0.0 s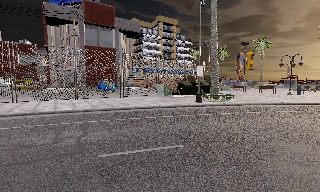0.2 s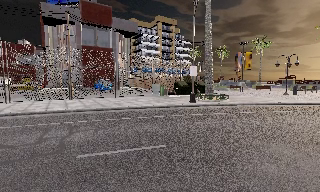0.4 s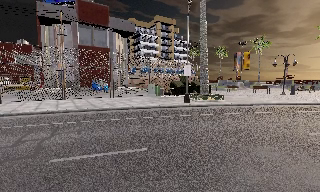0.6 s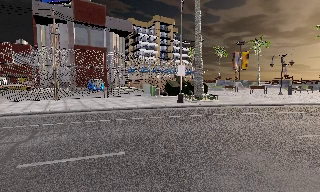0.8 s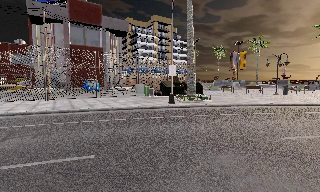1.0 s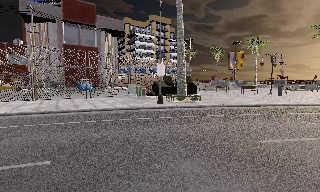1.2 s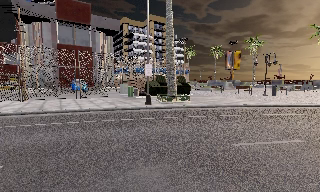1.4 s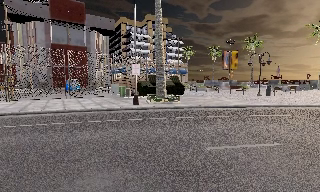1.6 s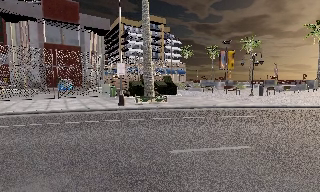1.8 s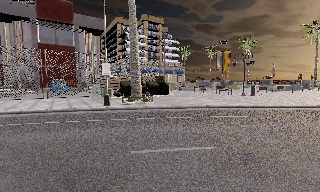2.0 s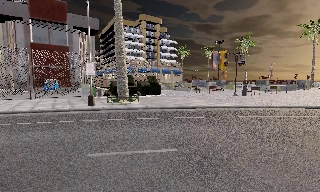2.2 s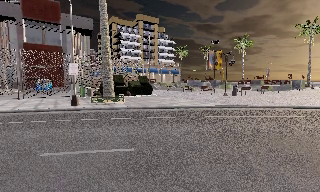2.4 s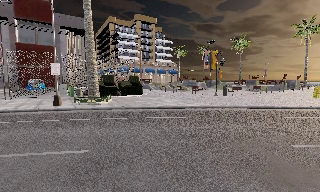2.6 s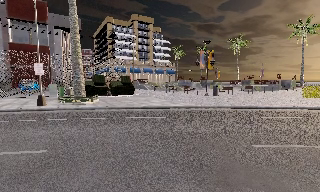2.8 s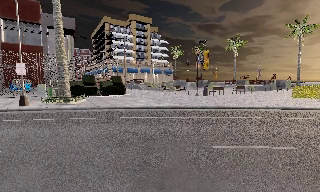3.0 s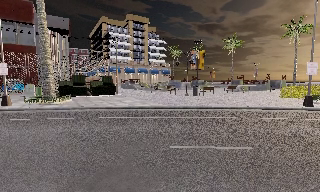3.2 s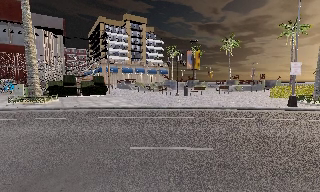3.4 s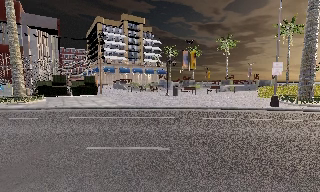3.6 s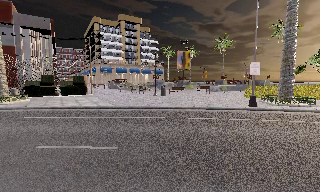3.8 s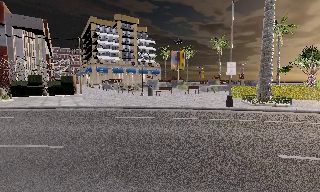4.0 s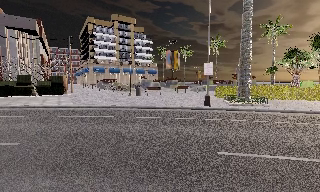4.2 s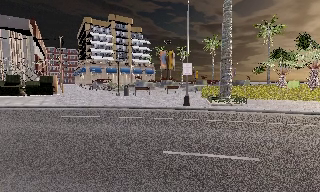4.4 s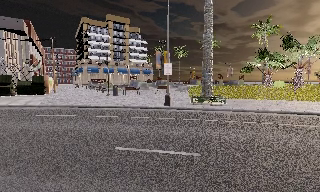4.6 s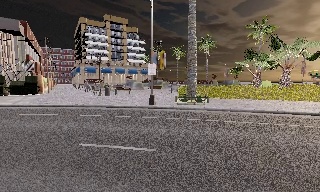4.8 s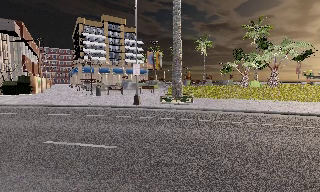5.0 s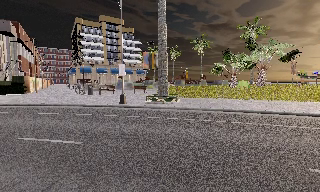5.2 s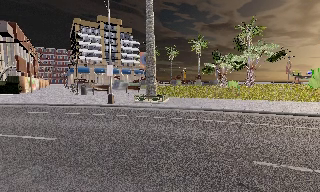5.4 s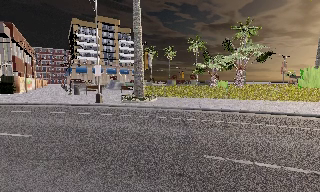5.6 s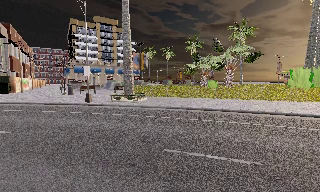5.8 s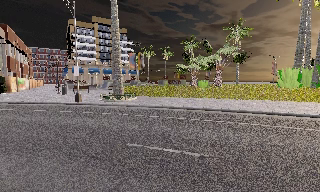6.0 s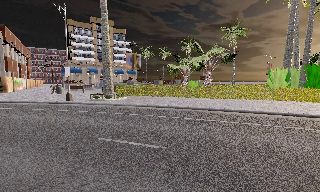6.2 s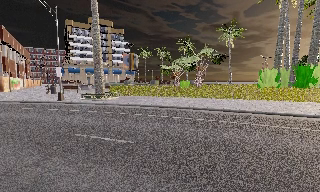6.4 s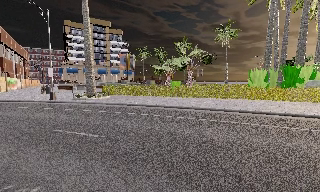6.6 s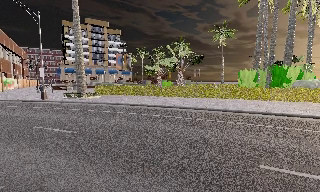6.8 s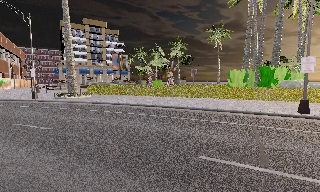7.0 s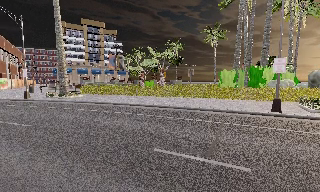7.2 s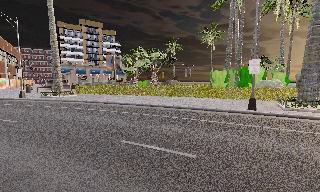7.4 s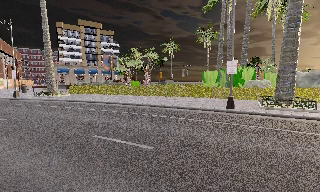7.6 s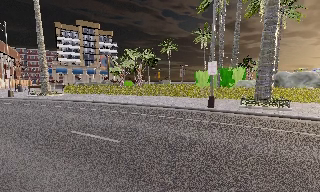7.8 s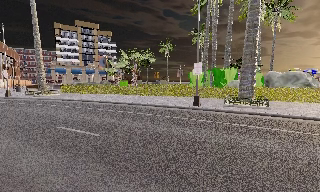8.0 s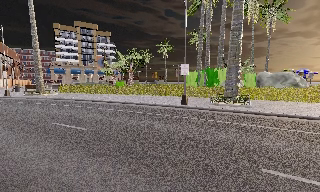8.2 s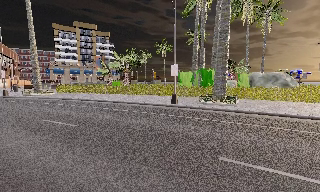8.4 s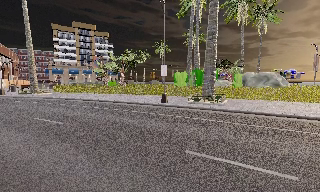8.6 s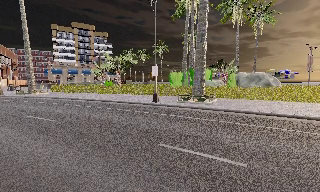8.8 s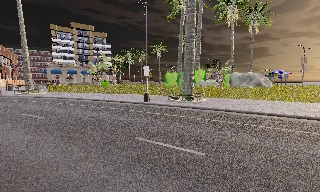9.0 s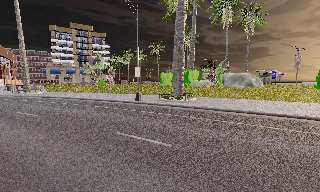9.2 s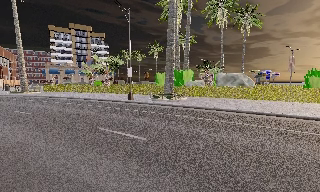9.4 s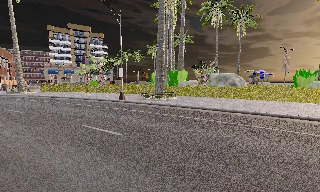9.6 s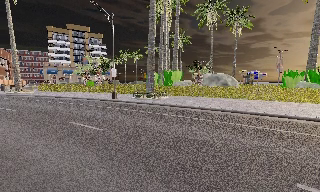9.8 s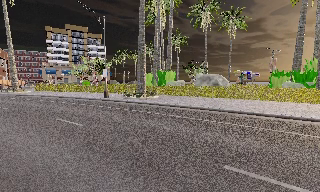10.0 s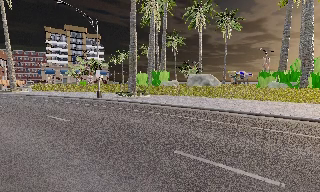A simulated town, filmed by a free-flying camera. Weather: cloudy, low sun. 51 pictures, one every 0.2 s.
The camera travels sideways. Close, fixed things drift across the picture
to the left.
0.0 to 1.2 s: The camera travels to its right, about 4 m, so close, fixed things drift to the left. It gains speed.
1.2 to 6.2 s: The camera travels to its right, about 25 m, so close, fixed things drift to the left.
6.2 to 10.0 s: The camera travels to its right and backward, about 19 m, so close, fixed things drift to the left.
The film runs backward here.
